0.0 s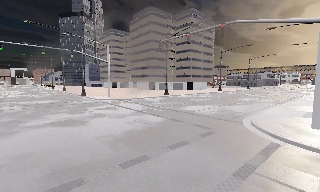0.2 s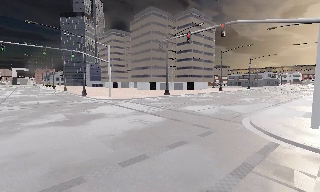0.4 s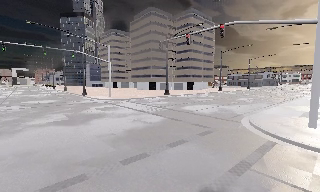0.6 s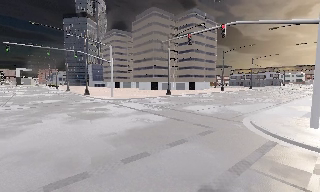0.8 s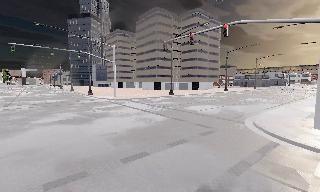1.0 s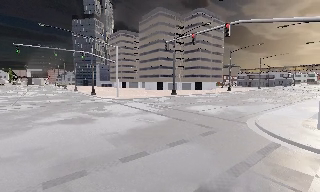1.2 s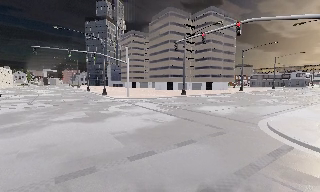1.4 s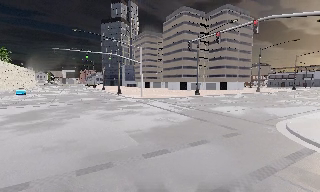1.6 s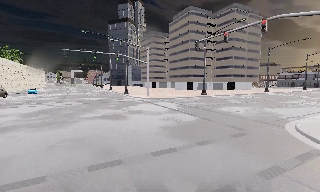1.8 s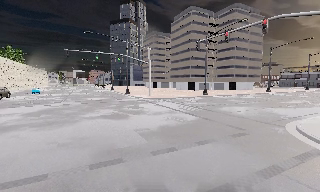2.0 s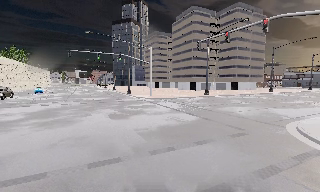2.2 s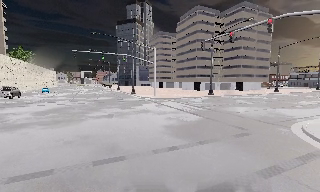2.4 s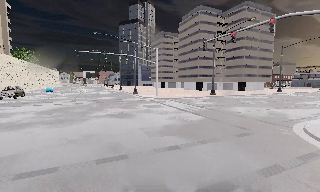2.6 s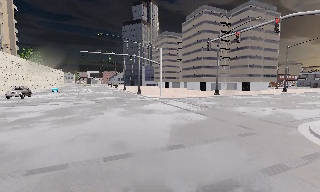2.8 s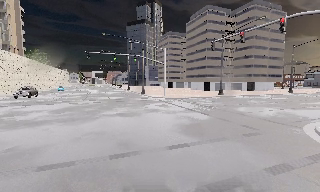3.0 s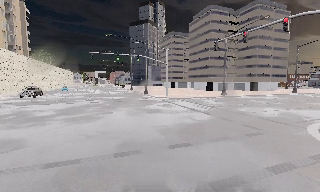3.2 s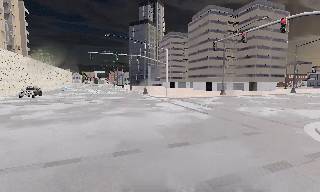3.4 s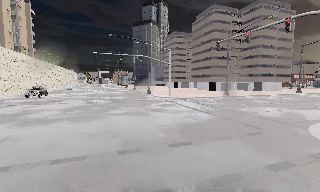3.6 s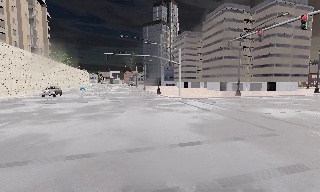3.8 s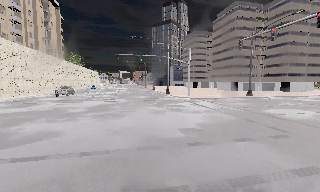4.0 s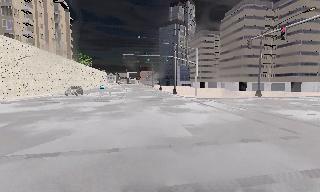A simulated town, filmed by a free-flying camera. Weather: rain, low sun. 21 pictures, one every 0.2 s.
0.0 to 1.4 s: The camera swings to its left by about 10 degrees, and the scene slides to the right.
1.4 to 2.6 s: The camera travels backward, about 0.5 m, so what stands in front gets smaller.
2.6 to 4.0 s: The scene slides to the right, as the camera pans about 10 degrees to its left. It travels backward, about 0.5 m, so what stands in front gets smaller.
The film runs backward here.
